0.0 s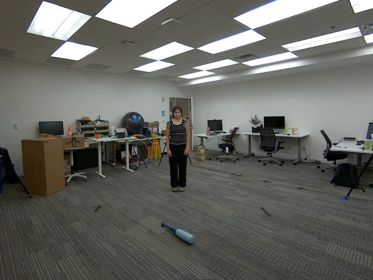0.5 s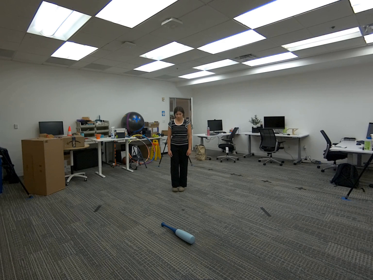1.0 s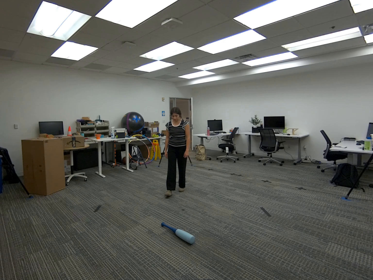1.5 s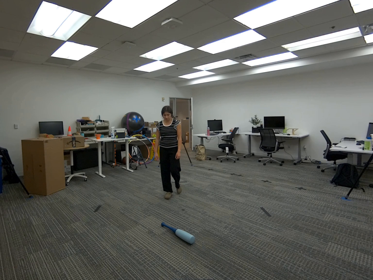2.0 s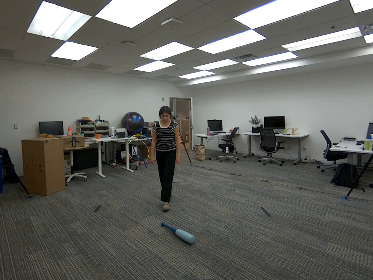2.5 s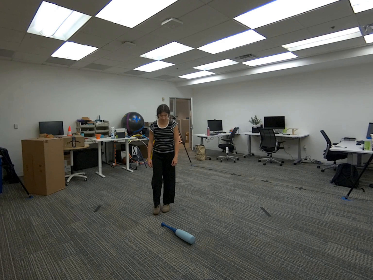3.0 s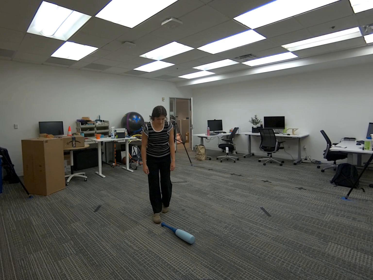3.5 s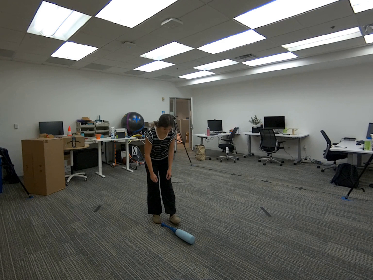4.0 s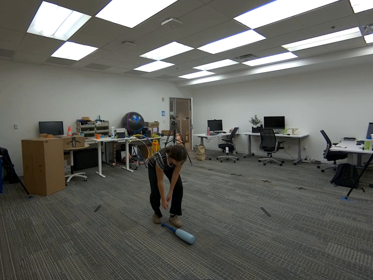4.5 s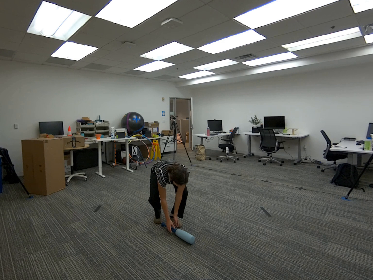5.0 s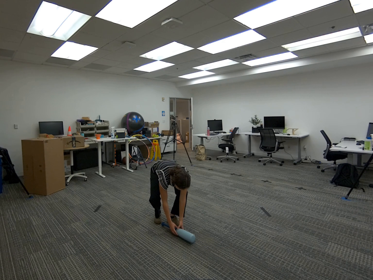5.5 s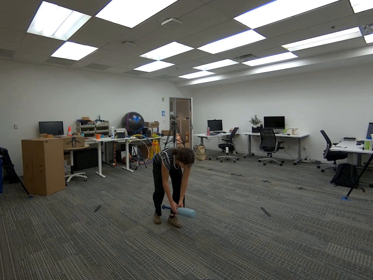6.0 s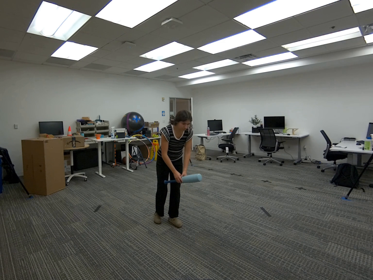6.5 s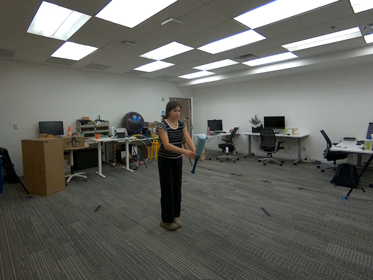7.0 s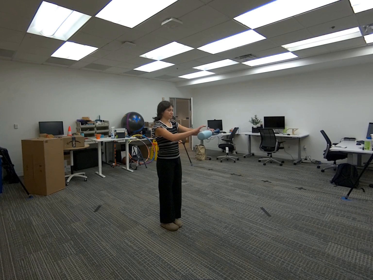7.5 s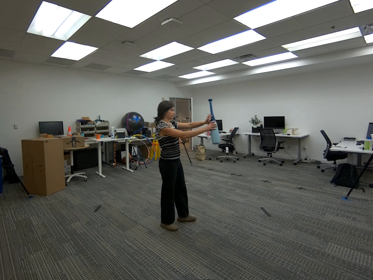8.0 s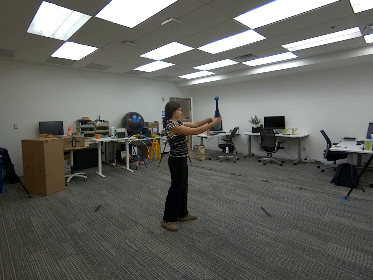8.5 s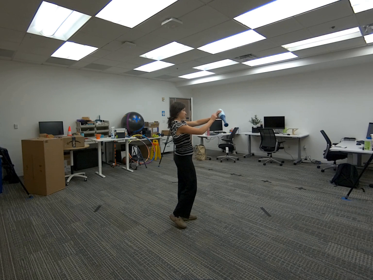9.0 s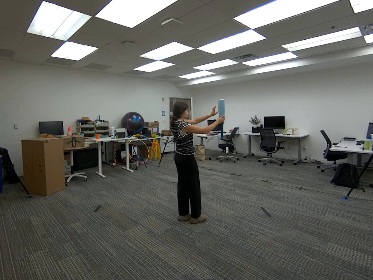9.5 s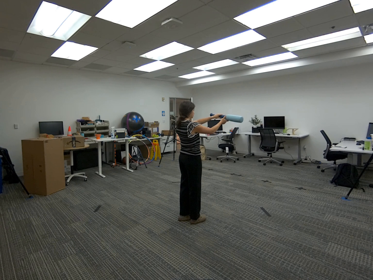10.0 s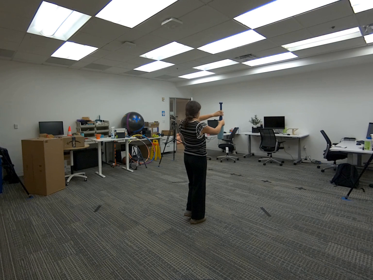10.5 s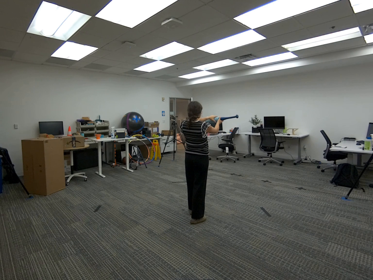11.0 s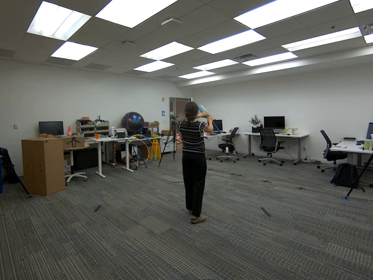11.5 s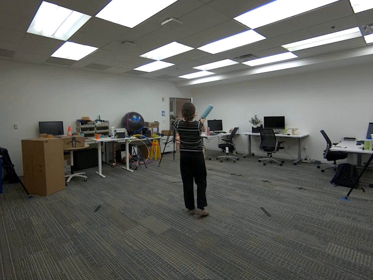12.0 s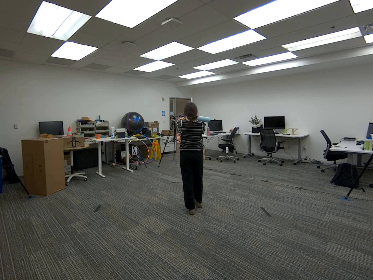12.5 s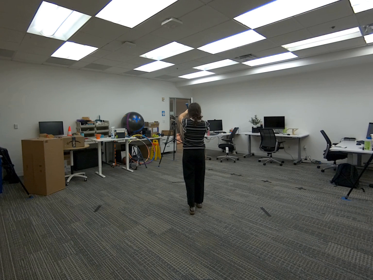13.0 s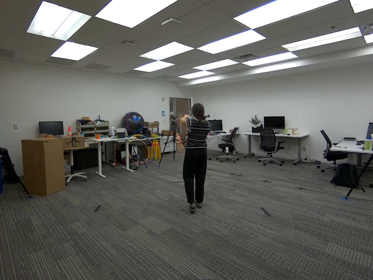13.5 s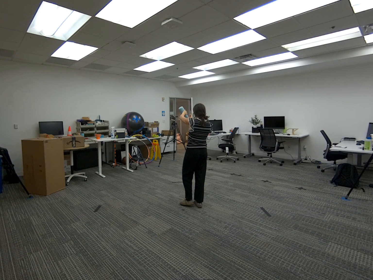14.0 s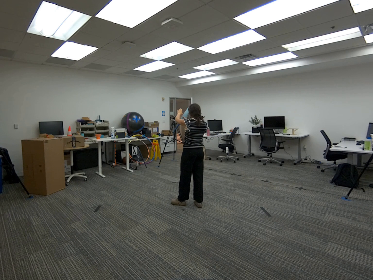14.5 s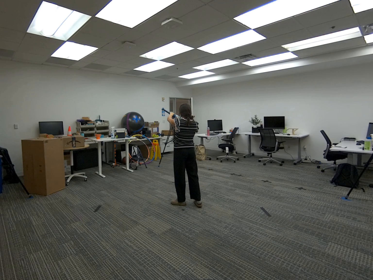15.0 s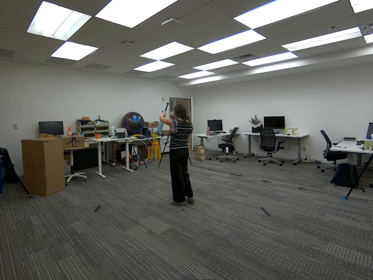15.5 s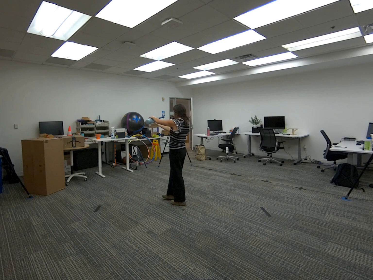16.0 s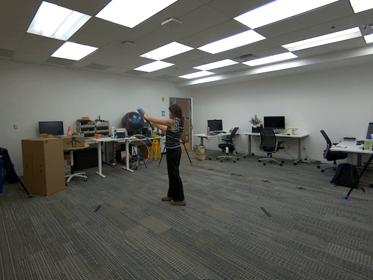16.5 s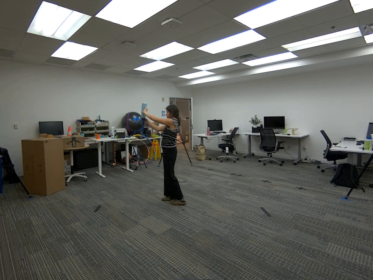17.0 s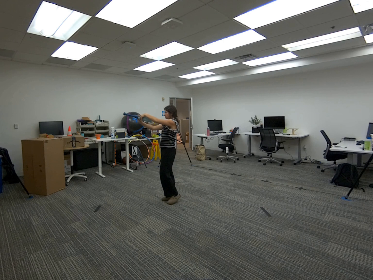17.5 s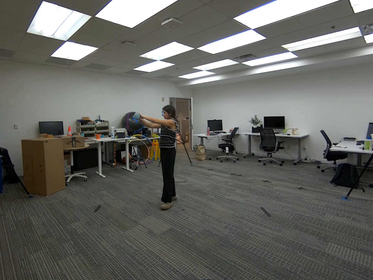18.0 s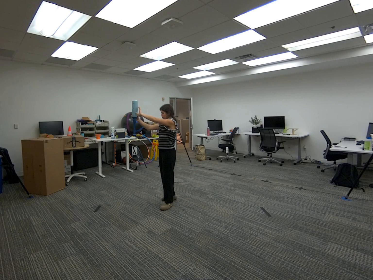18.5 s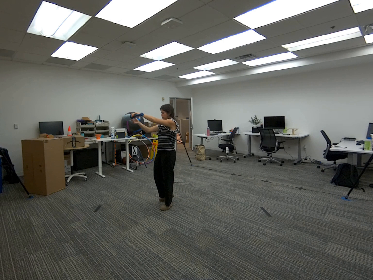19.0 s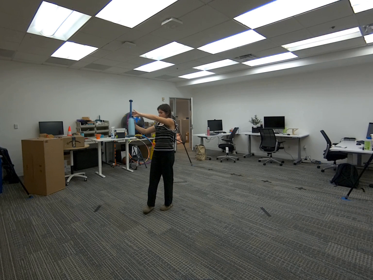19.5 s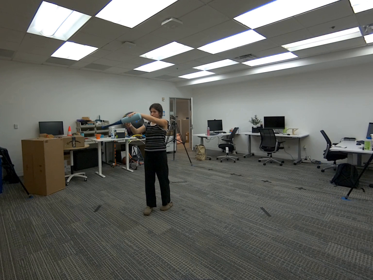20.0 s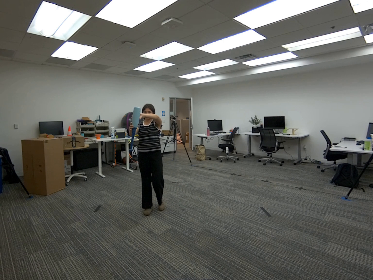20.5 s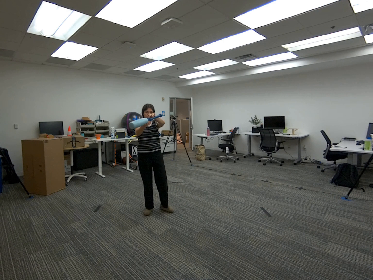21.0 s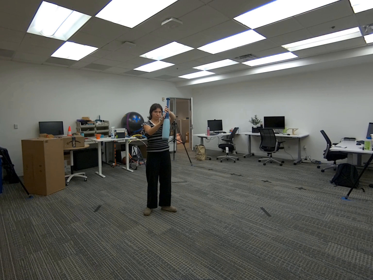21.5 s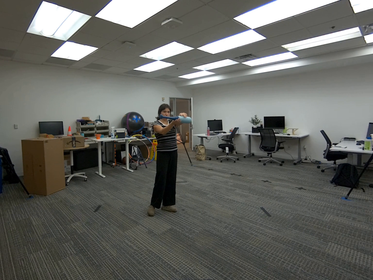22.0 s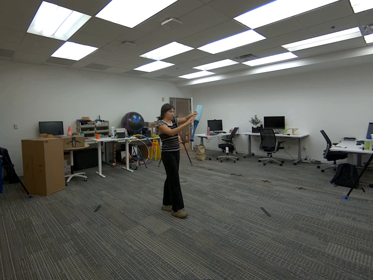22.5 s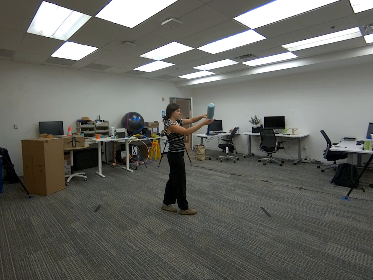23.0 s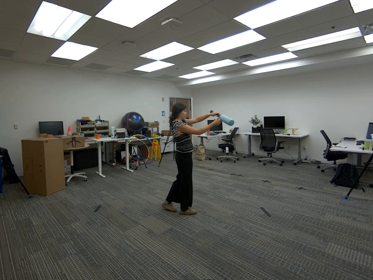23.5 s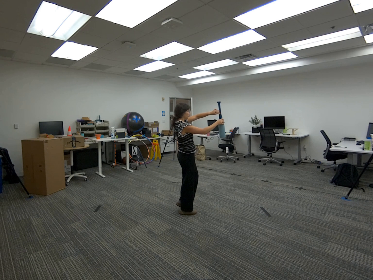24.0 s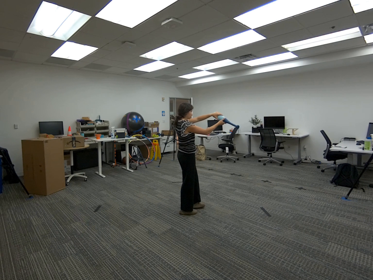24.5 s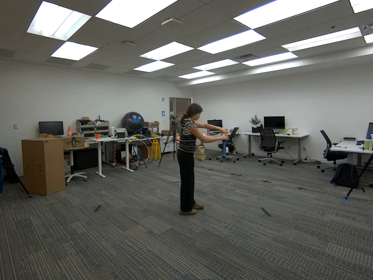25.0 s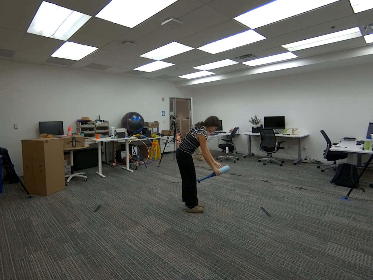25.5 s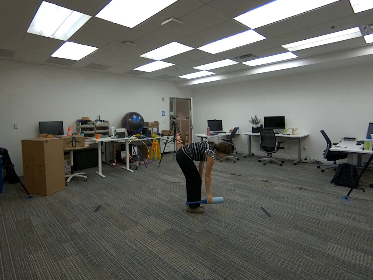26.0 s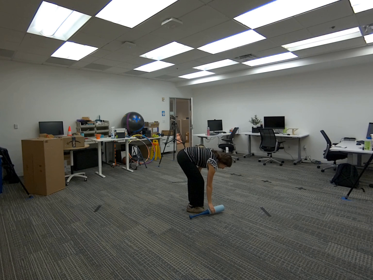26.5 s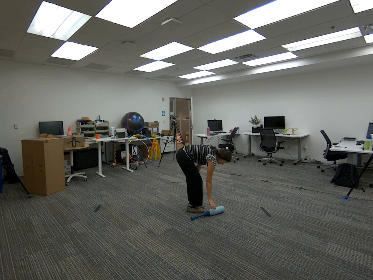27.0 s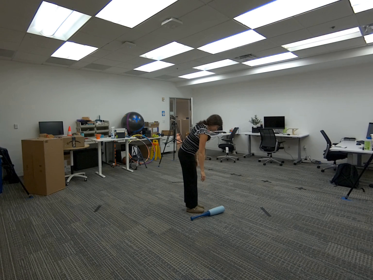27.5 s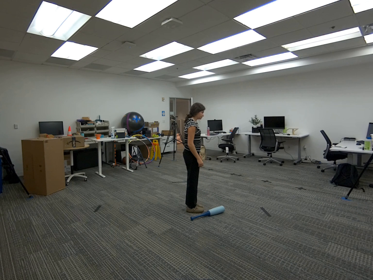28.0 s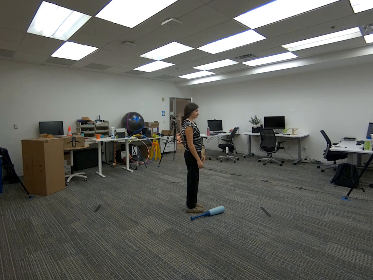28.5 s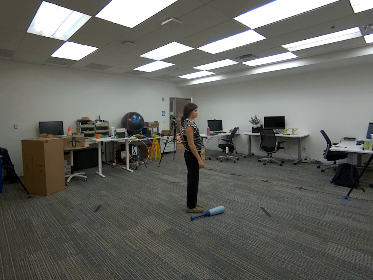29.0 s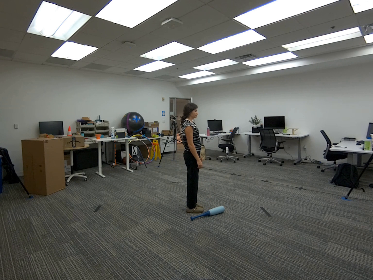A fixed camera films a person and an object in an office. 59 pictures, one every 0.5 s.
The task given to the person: Walk over to the baseball bat and pick up the baseball bat. Slowly begin to rotate the baseball bat and yourself around the bounding area so that every camera gets a visual of the baseball bat.
